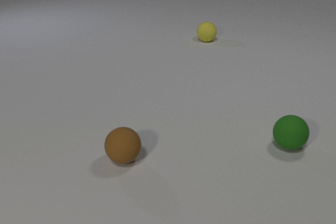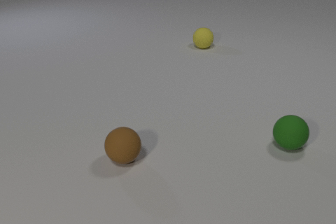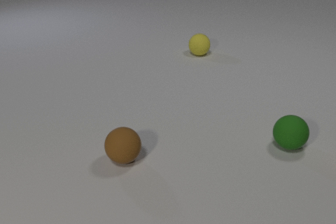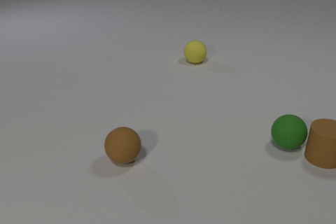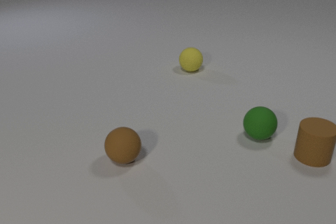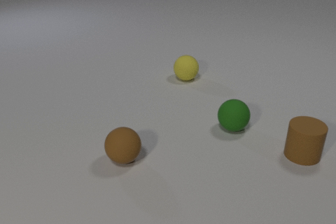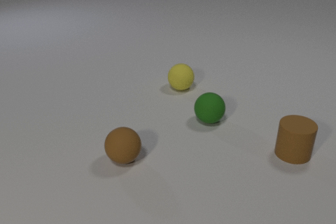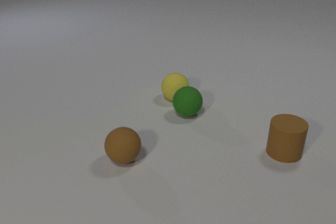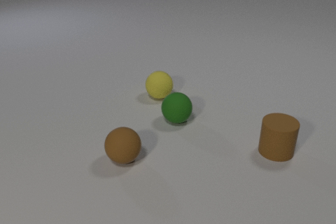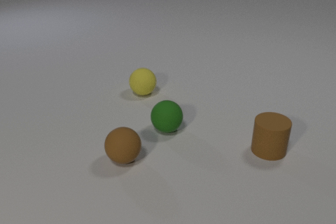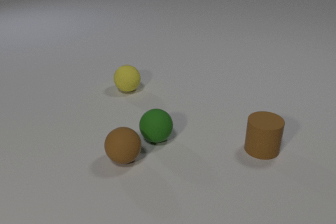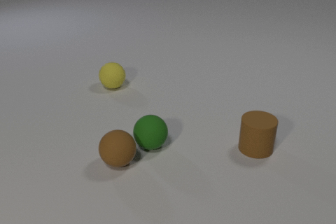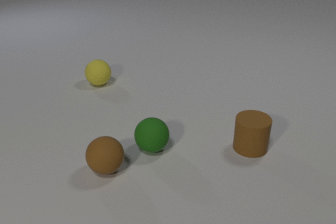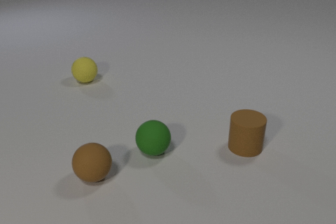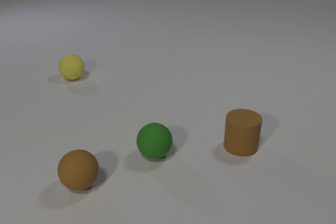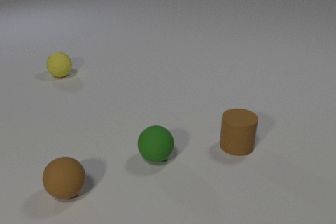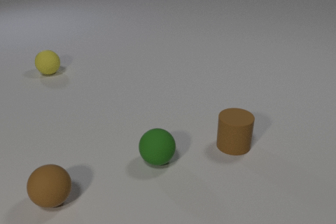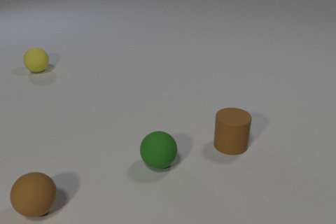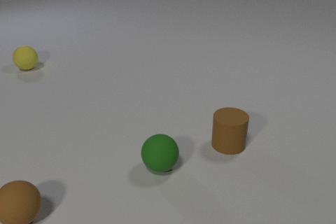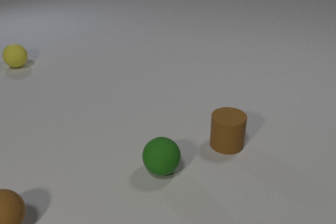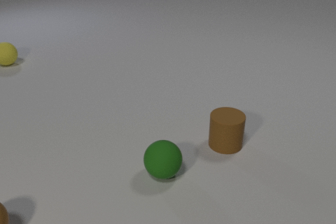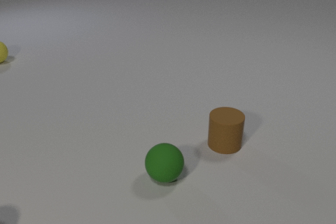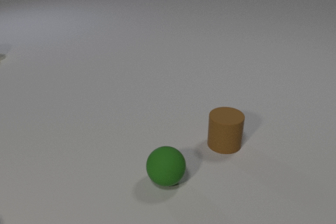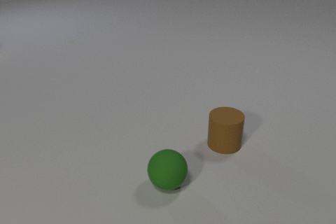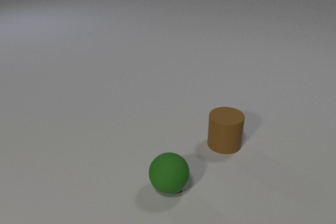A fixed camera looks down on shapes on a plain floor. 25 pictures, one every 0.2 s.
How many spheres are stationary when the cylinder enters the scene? 2.
Are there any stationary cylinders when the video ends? yes.
How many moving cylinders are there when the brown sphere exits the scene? 1.
0.0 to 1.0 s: The brown rubber cylinder comes in at the right edge, slides to the left. The green rubber sphere rolls to the left. The yellow rubber sphere rolls toward the camera. The brown rubber cylinder and the green rubber sphere collide.
1.0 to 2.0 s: The brown rubber cylinder slides to the left. The green rubber sphere rolls to the left. The yellow rubber sphere rolls to the left and toward the camera. The green rubber sphere and the yellow rubber sphere collide.
2.0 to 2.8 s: The brown rubber cylinder slides to the left. The green rubber sphere rolls toward the camera. The yellow rubber sphere rolls to the left and away from the camera. The brown rubber sphere rolls to the left and toward the camera. The green rubber sphere and the brown rubber sphere collide.
2.8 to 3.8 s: The brown rubber cylinder slides to the left. The green rubber sphere rolls toward the camera. The yellow rubber sphere rolls to the left and away from the camera. The brown rubber sphere rolls to the left and toward the camera.
3.8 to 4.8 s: The green rubber sphere rolls toward the camera. The yellow rubber sphere rolls away from the camera and to the left, leaves at the left edge. The brown rubber sphere rolls to the left, leaves at the left edge.
